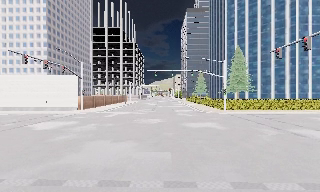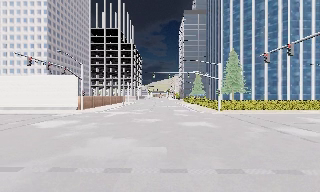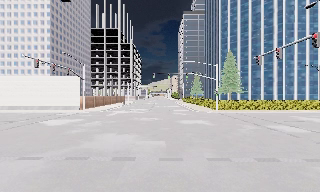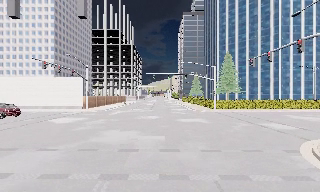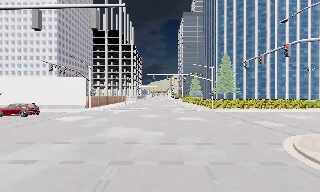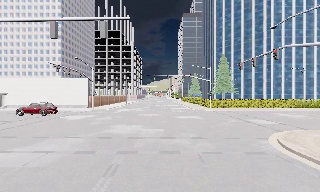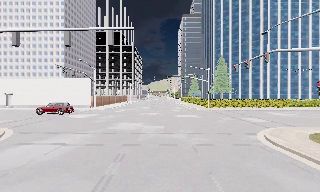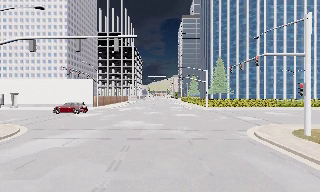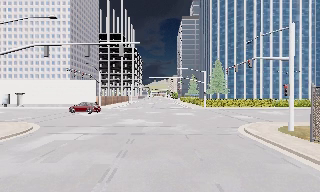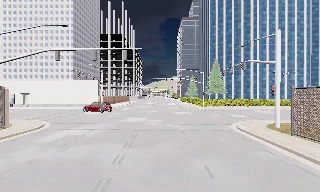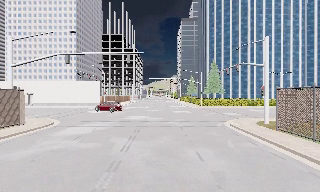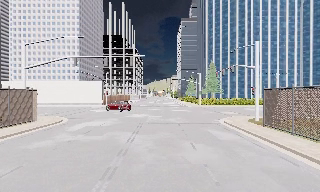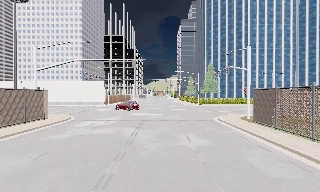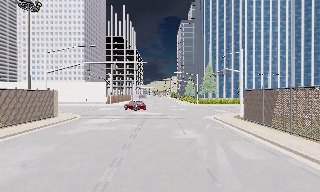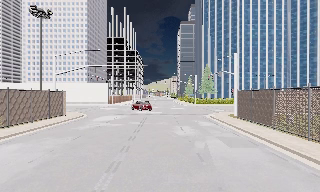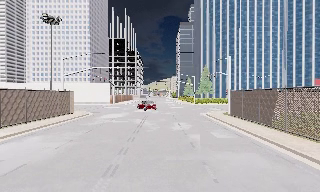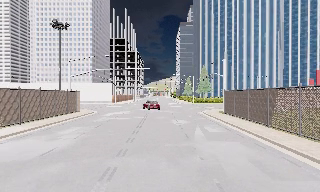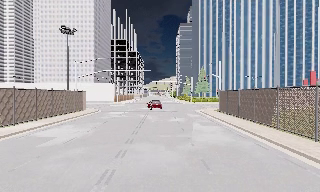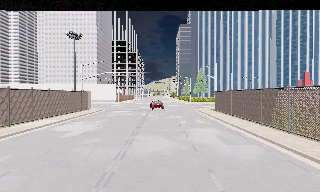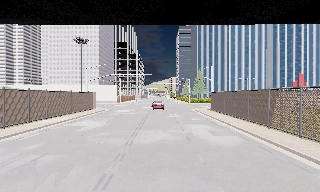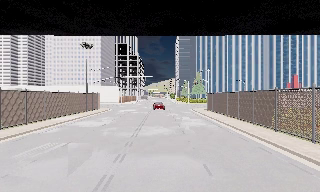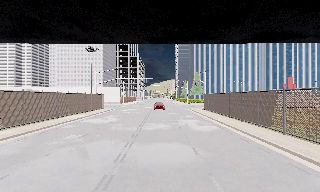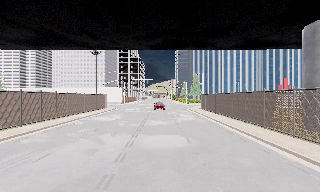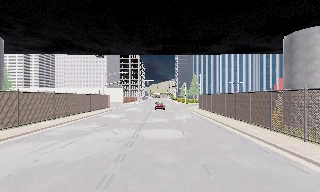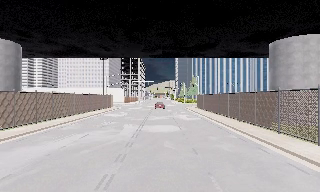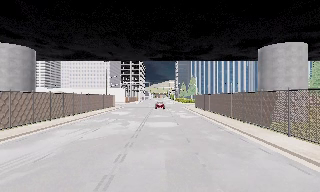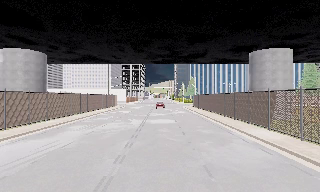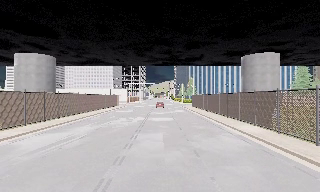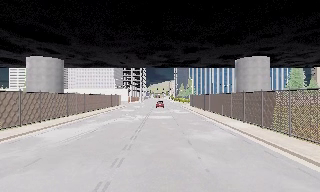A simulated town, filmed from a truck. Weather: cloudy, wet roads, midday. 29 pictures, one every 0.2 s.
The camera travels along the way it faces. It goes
backward.
0.0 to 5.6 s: The camera travels backward, about 45 m, so what stands in front gets smaller. It gains speed.
The film runs backward here.
